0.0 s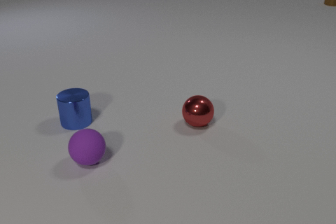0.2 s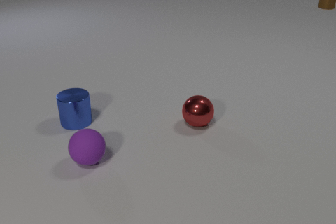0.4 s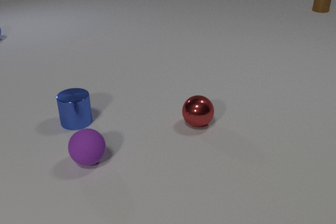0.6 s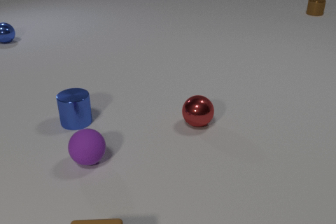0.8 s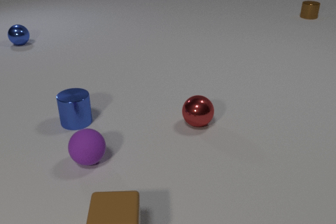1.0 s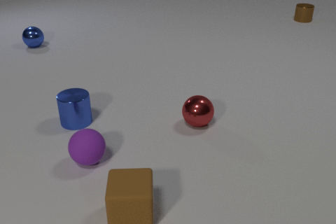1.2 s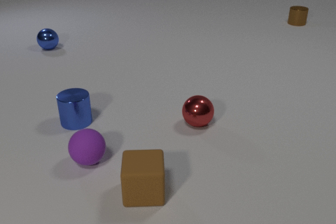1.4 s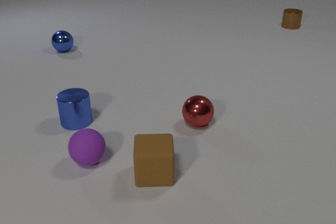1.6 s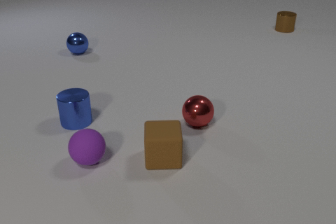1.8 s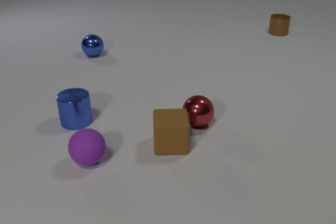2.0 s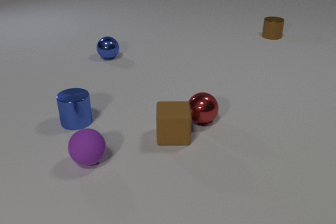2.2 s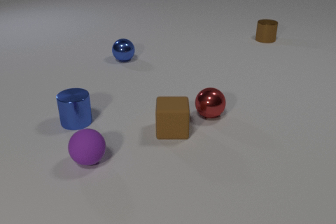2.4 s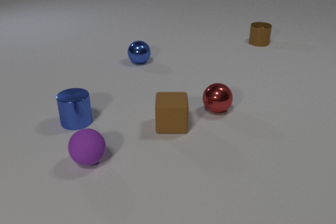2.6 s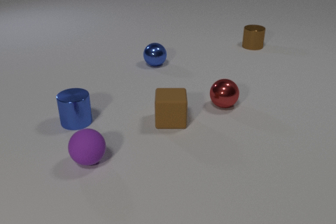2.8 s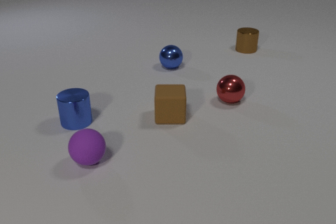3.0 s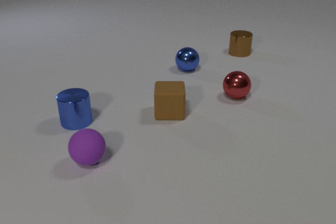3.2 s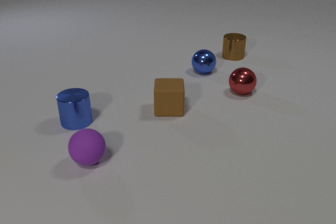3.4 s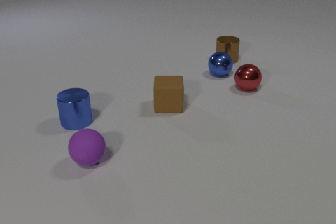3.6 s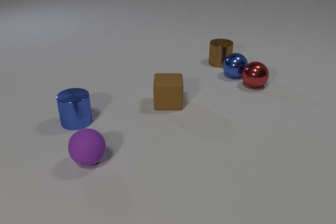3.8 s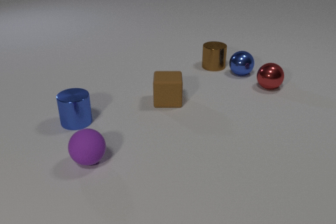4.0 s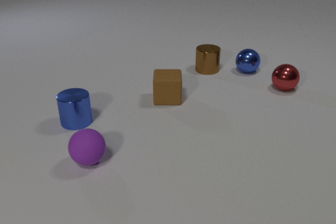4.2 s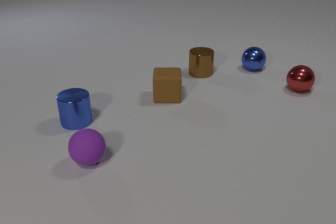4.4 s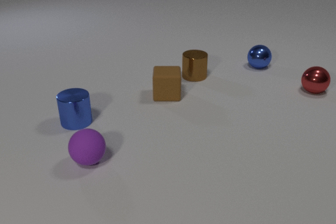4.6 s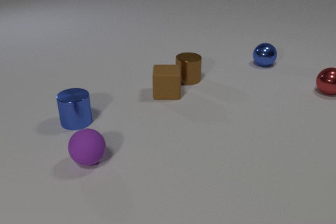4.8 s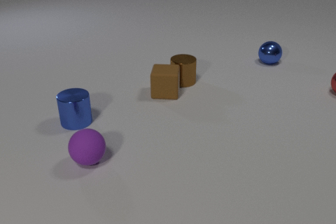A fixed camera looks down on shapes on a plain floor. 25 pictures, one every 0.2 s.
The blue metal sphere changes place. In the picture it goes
to the right.
The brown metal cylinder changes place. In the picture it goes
toward the camera.
0.0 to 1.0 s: The brown rubber cube comes in at the bottom edge, slides away from the camera and to the right. The brown metal cylinder slides toward the camera. The blue metal sphere comes in at the left edge, rolls to the right and toward the camera.
1.0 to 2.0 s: The brown rubber cube slides away from the camera. The red metal sphere rolls away from the camera. The brown metal cylinder slides toward the camera and to the left. The blue metal sphere rolls to the right and toward the camera. The brown rubber cube and the red metal sphere collide.
2.0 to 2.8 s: The brown rubber cube slides away from the camera. The red metal sphere rolls away from the camera and to the right. The brown metal cylinder slides toward the camera and to the left. The blue metal sphere rolls to the right and toward the camera.
2.8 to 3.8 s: The brown rubber cube slides away from the camera. The red metal sphere rolls away from the camera and to the right. The brown metal cylinder slides toward the camera and to the left. The blue metal sphere rolls to the right. The red metal sphere and the blue metal sphere collide.
3.8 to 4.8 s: The brown rubber cube slides away from the camera. The red metal sphere rolls to the right. The brown metal cylinder slides toward the camera and to the left. The blue metal sphere rolls away from the camera and to the right. The brown rubber cube and the brown metal cylinder collide.
Are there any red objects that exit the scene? yes.
How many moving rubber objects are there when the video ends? 1.
How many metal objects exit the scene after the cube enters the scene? 1.
